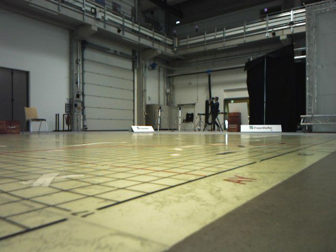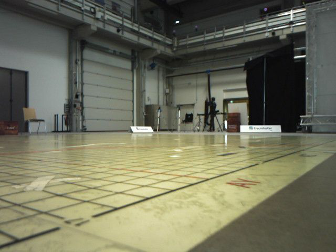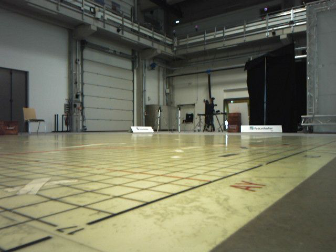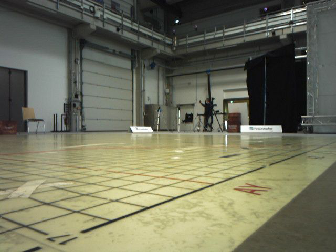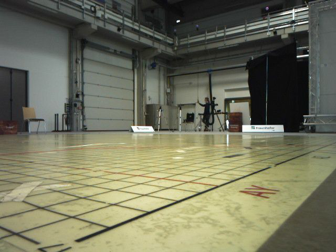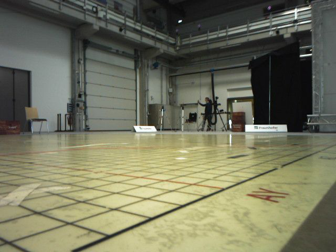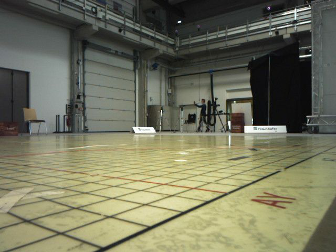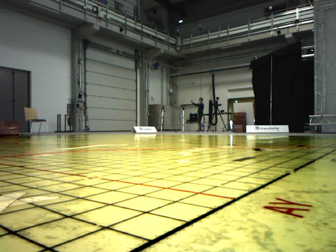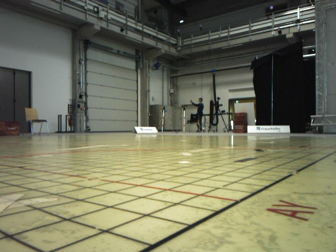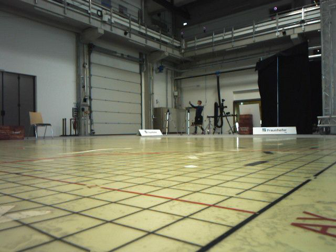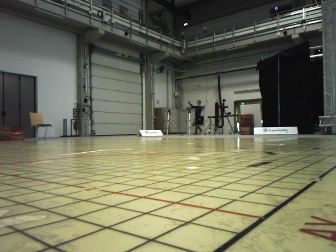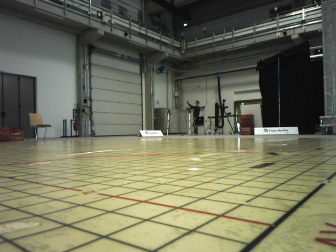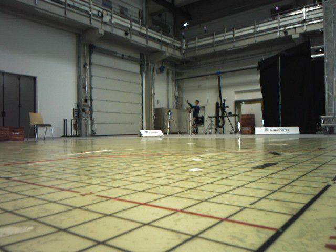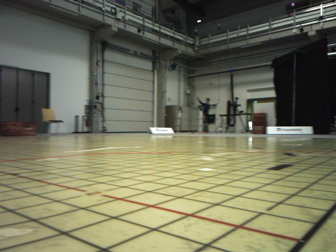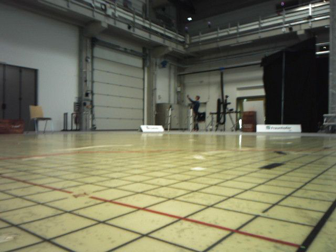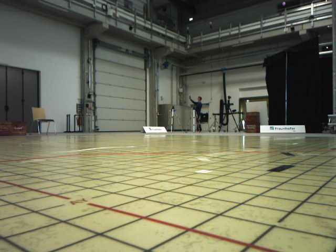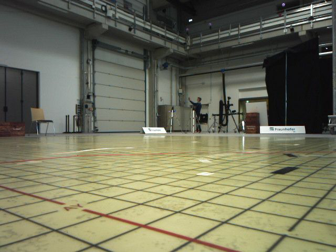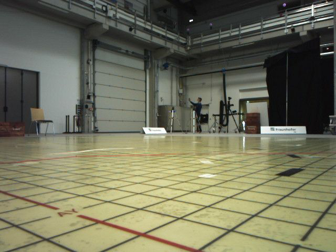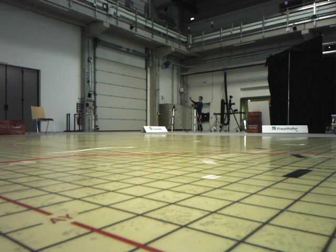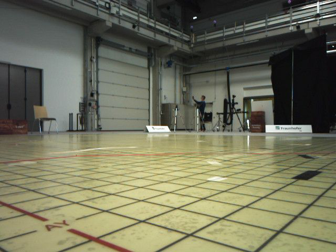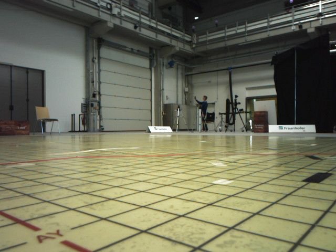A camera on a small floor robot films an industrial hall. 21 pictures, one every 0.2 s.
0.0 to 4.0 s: The camera travels forward, about 0.8 m, so what stands in front looms larger.
The film runs forward here.
